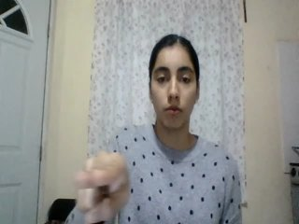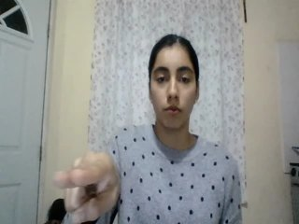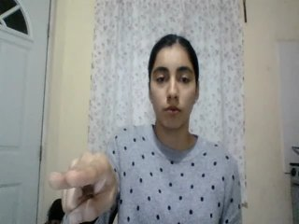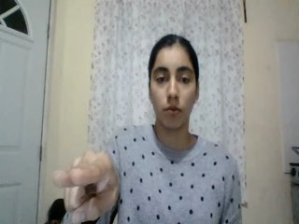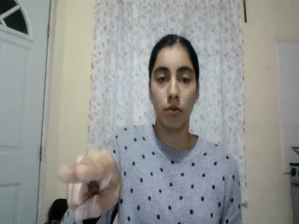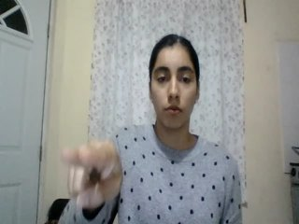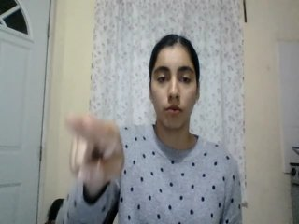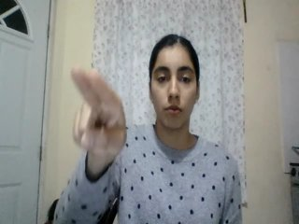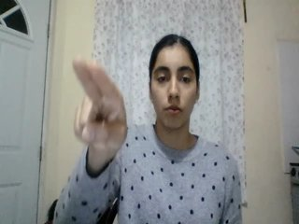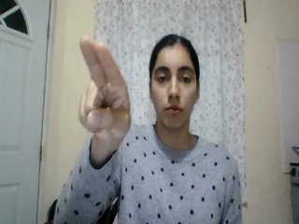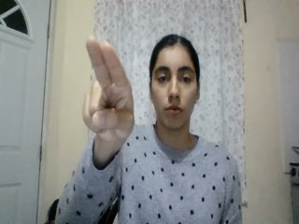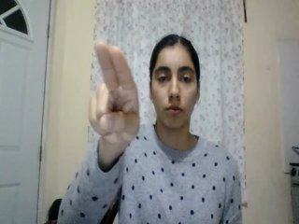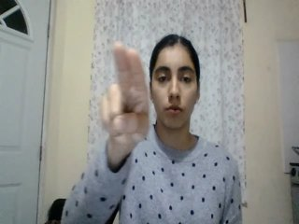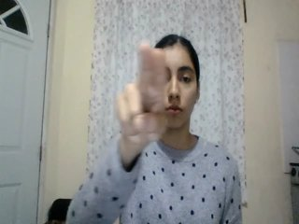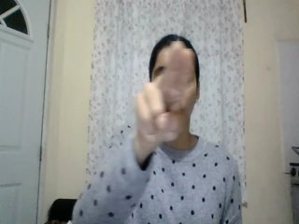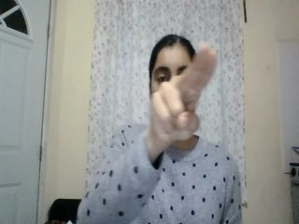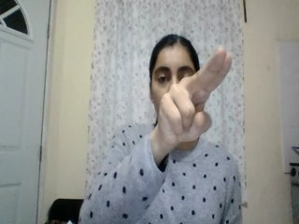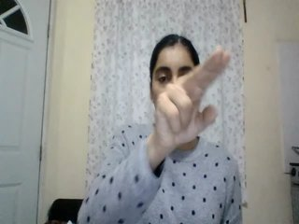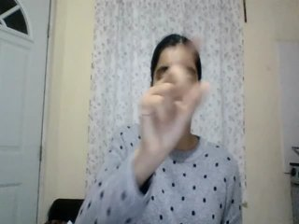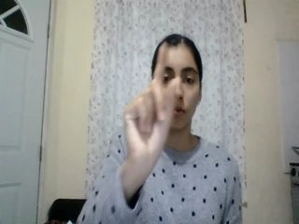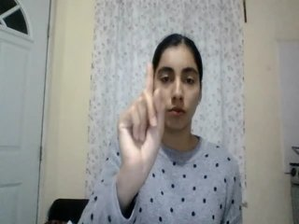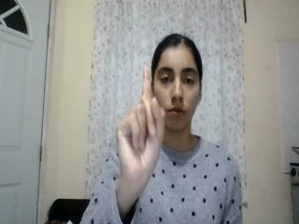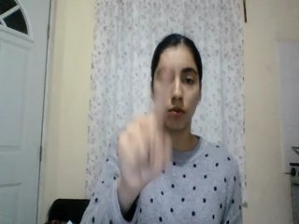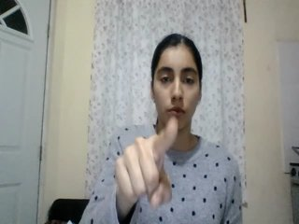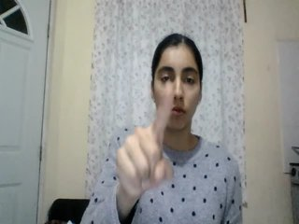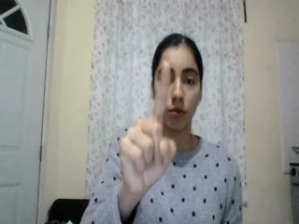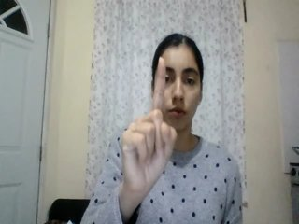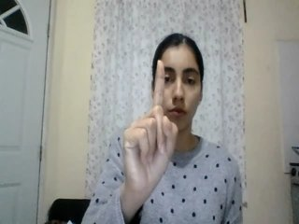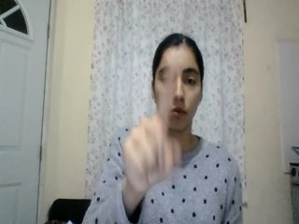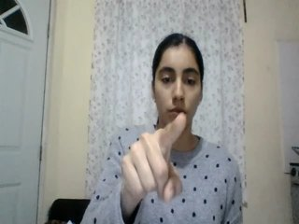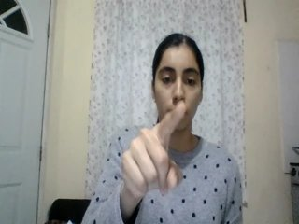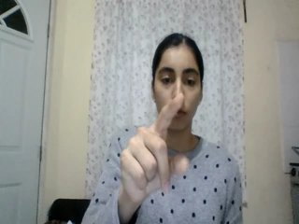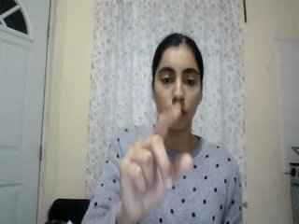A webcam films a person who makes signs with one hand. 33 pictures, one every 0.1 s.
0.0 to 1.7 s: Pointing with two fingers.
1.8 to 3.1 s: Double click with one finger.
